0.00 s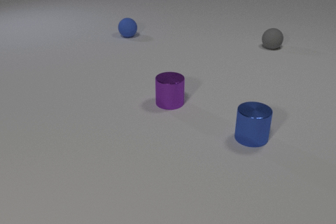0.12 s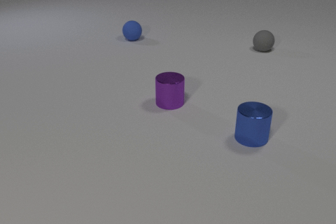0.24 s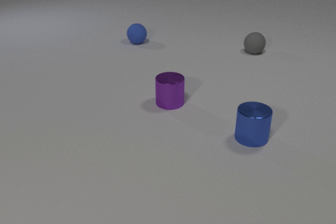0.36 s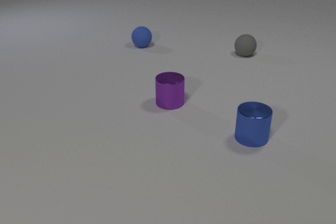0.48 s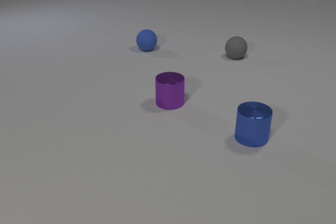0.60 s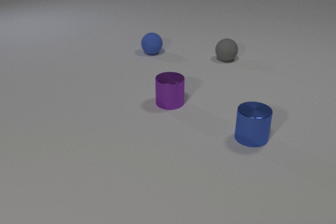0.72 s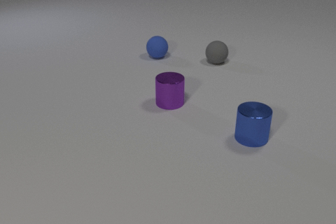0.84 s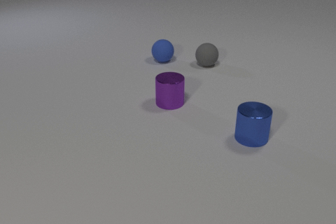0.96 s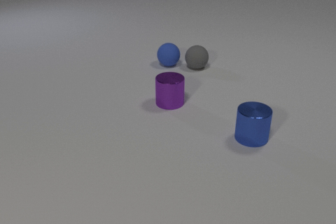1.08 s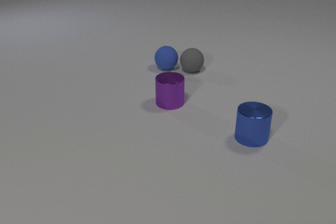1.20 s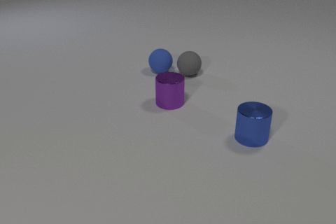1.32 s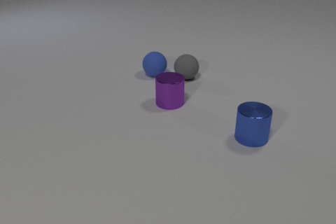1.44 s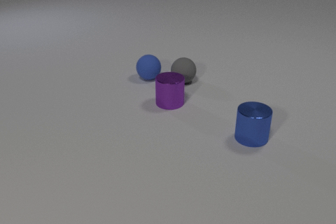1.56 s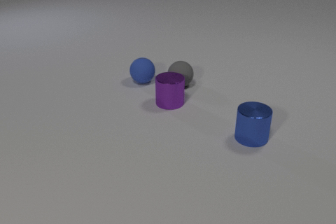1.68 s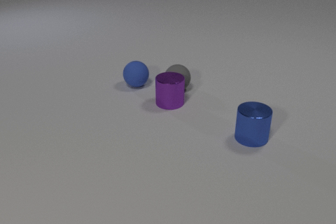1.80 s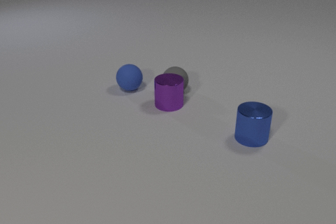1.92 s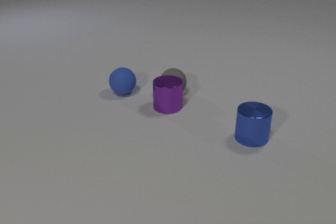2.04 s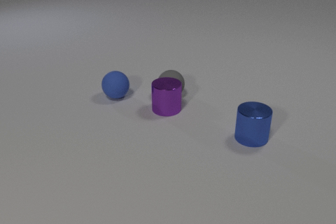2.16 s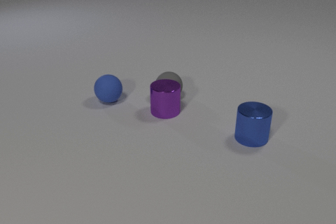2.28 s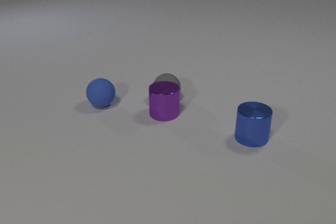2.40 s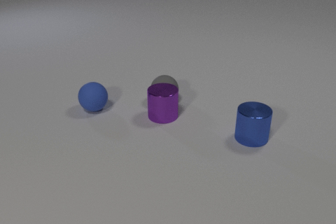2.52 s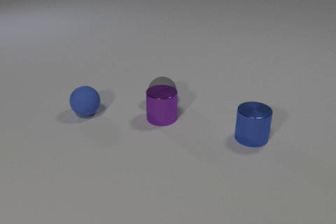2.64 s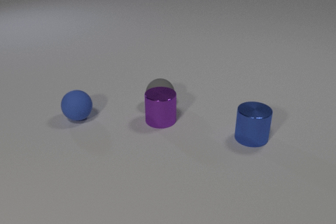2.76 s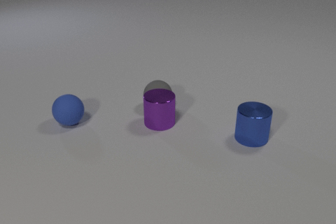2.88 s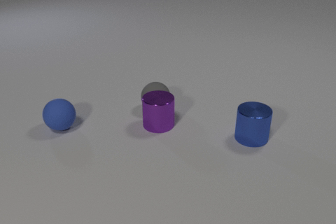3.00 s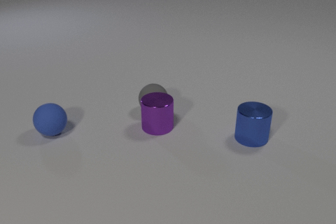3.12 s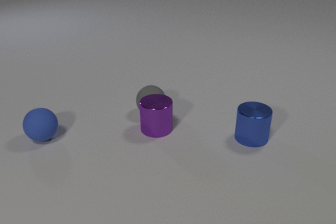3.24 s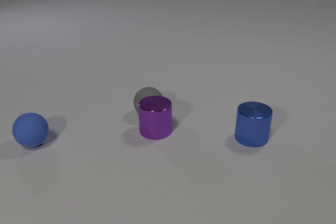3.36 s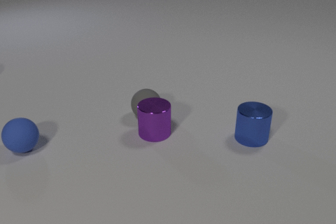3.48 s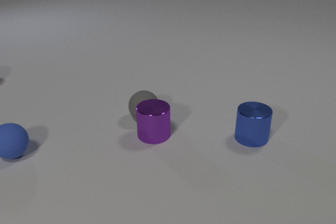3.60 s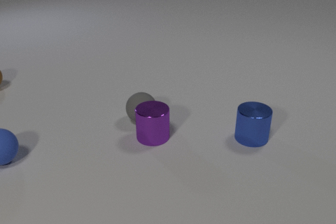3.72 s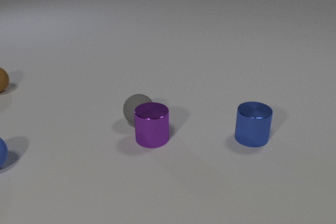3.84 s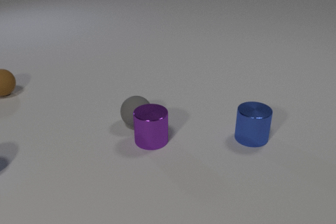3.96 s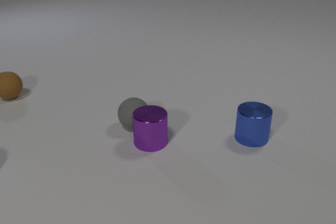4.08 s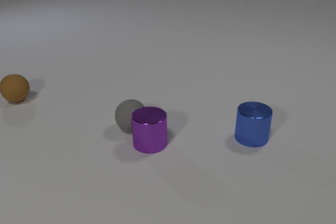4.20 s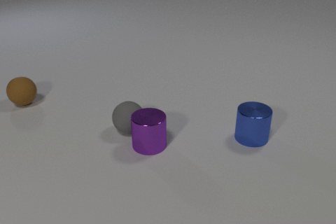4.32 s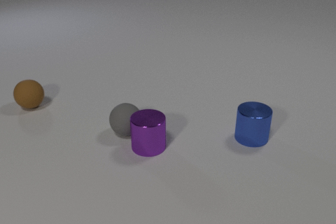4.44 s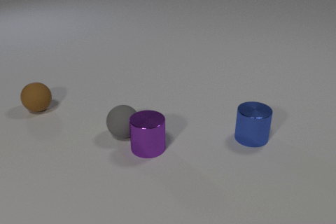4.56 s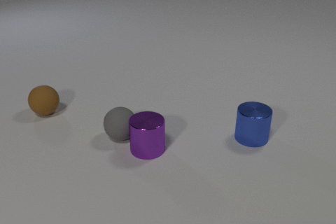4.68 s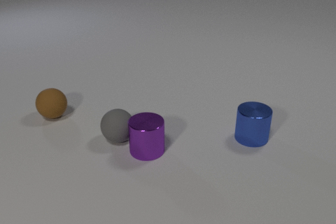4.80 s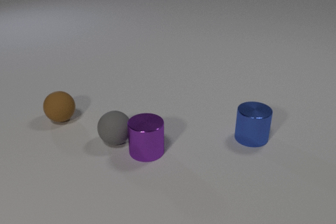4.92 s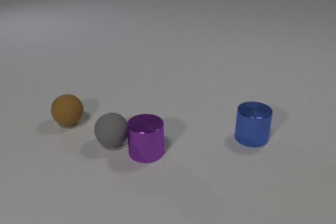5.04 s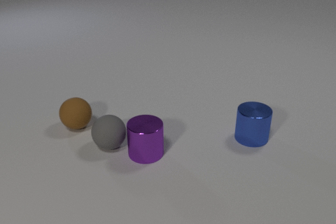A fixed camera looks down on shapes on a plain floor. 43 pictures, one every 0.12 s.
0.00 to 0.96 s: The blue rubber sphere rolls toward the camera and to the right. The gray rubber sphere rolls to the left and toward the camera.
0.96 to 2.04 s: The blue rubber sphere rolls toward the camera and to the left. The gray rubber sphere rolls toward the camera. The purple metal cylinder slides toward the camera. The blue rubber sphere and the gray rubber sphere collide. The gray rubber sphere and the purple metal cylinder collide.
2.04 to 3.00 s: The blue rubber sphere rolls to the left and toward the camera. The gray rubber sphere rolls toward the camera and to the left. The purple metal cylinder slides toward the camera.
3.00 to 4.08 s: The blue rubber sphere rolls to the left and toward the camera, leaves at the left edge. The gray rubber sphere rolls toward the camera and to the left. The purple metal cylinder slides toward the camera. The brown rubber sphere comes in at the left edge, rolls toward the camera and to the right.
4.08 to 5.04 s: The gray rubber sphere rolls toward the camera and to the left. The purple metal cylinder slides toward the camera. The brown rubber sphere rolls toward the camera and to the right.
Are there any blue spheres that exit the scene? yes.
What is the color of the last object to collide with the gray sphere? purple.
What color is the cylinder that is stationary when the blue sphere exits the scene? blue.
